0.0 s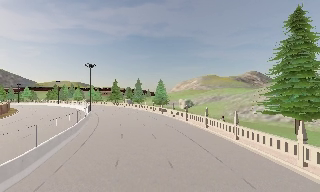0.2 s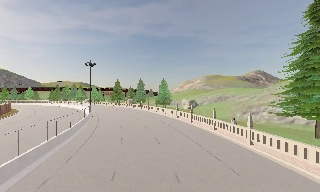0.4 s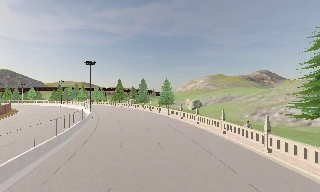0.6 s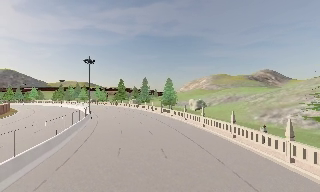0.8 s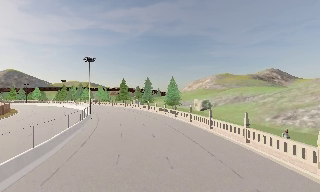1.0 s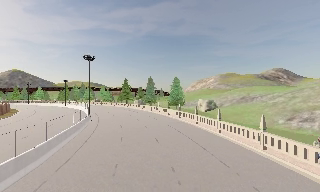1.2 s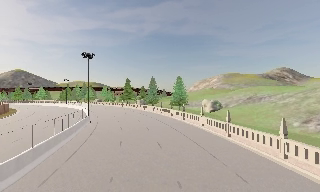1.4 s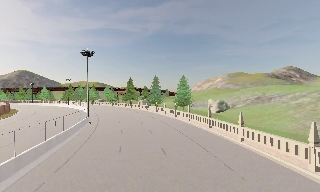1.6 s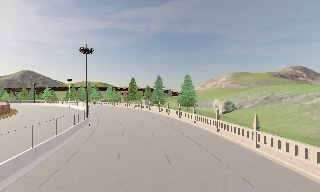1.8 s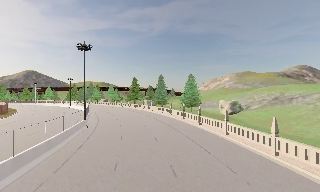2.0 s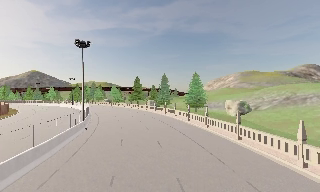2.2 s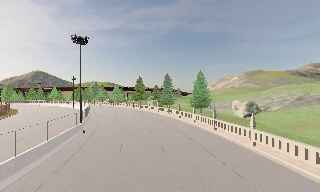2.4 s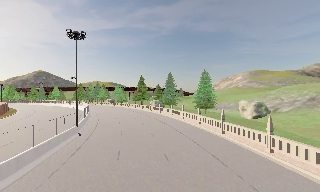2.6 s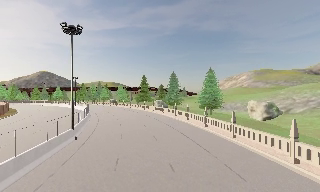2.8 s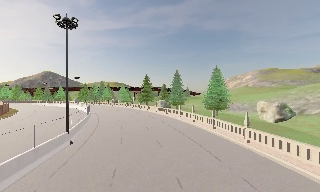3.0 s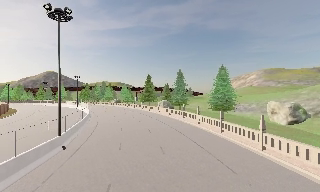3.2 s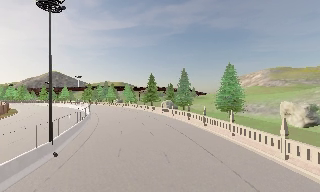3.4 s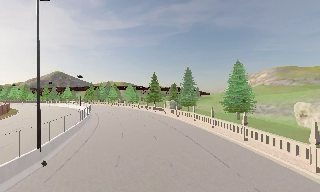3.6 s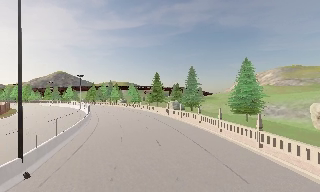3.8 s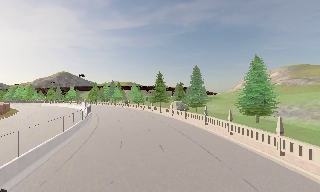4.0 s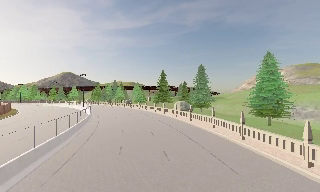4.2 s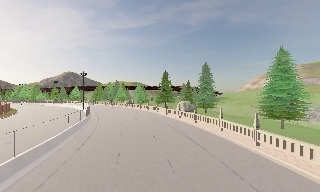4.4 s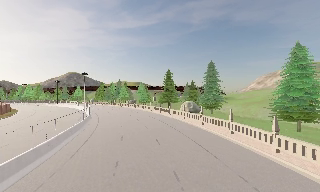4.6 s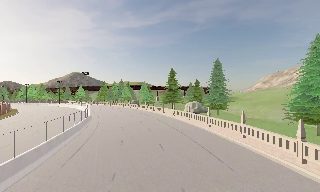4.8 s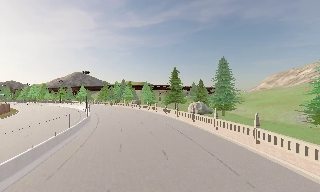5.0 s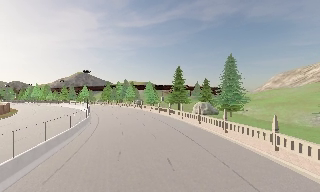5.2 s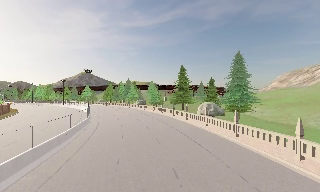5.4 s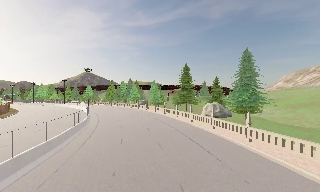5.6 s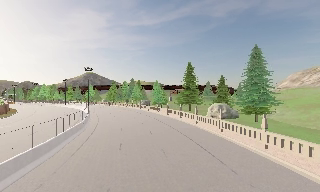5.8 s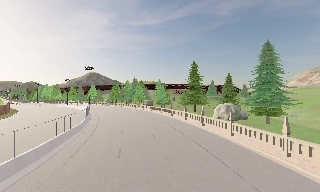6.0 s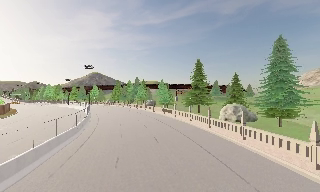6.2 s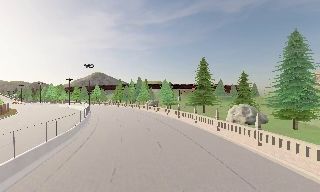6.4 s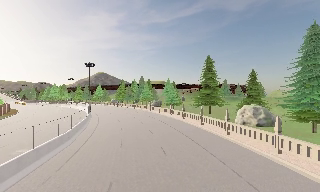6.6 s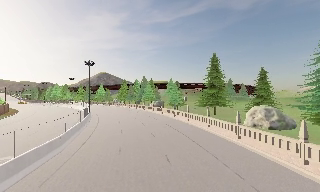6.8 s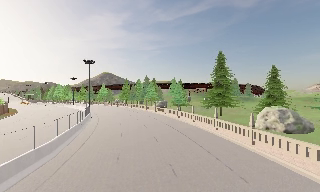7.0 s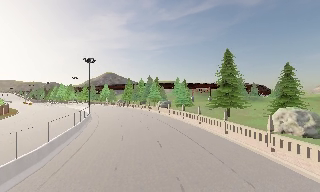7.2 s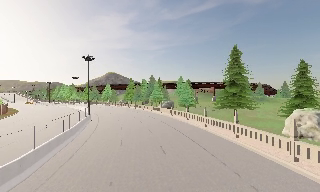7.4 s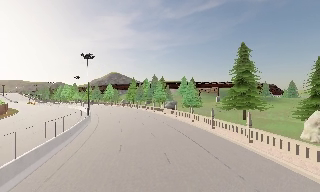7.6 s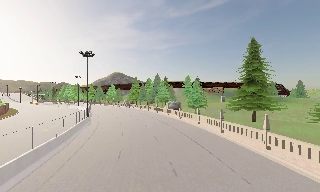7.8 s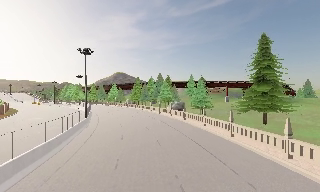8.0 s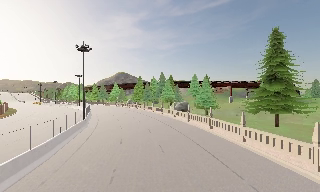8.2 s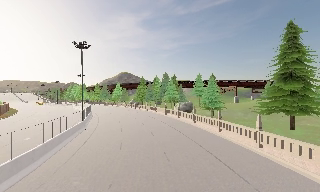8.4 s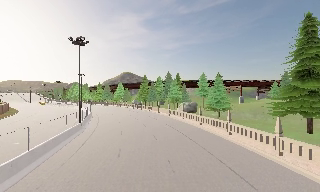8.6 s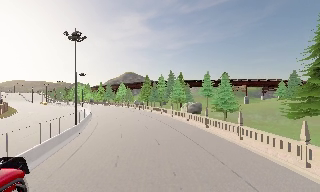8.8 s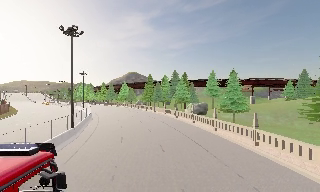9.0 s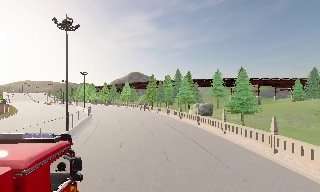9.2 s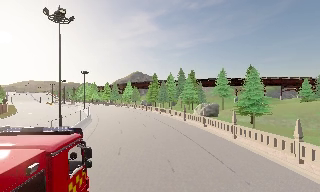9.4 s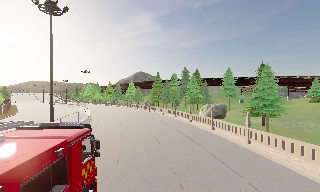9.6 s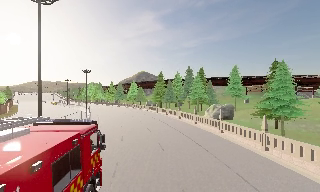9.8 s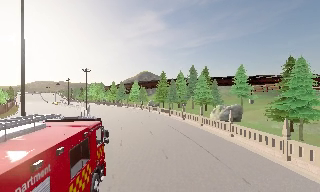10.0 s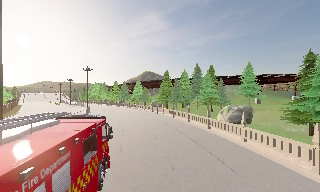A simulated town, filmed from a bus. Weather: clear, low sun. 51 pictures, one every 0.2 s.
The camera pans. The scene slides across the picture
to the right.
The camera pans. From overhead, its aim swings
counterclockwise.
0.0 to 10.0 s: The camera pans to its left, which is counterclockwise from overhead, by about 45 degrees. It travels forward, about 85 m.
The film runs forward here.
